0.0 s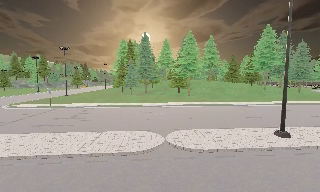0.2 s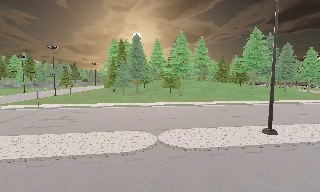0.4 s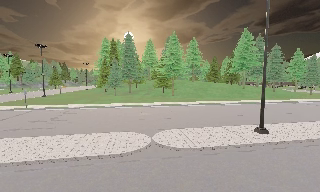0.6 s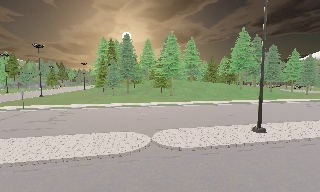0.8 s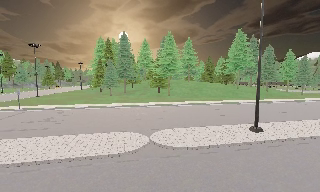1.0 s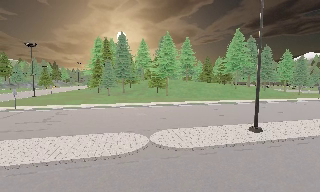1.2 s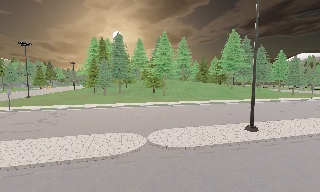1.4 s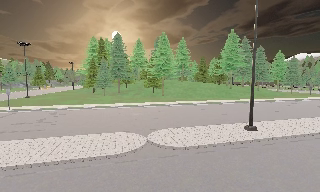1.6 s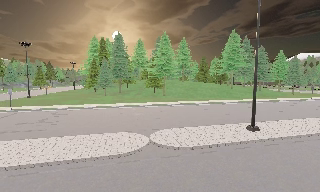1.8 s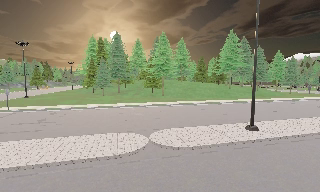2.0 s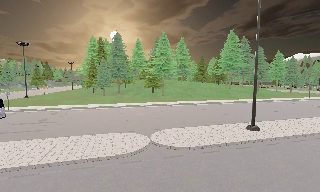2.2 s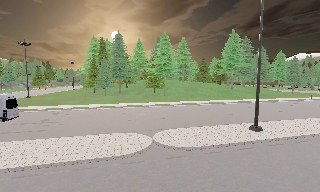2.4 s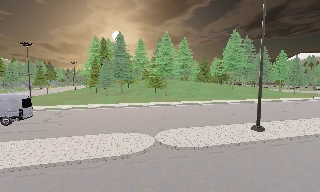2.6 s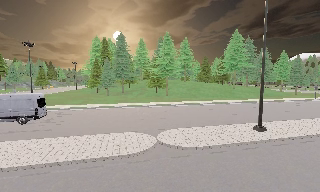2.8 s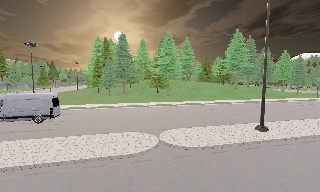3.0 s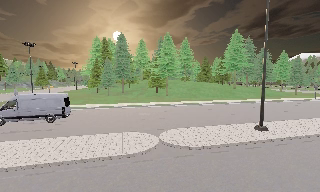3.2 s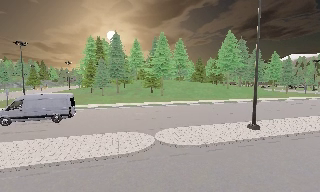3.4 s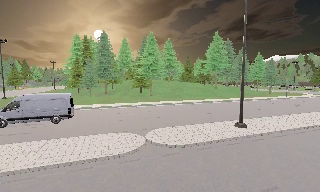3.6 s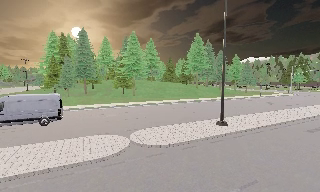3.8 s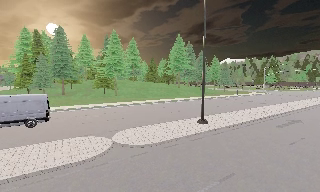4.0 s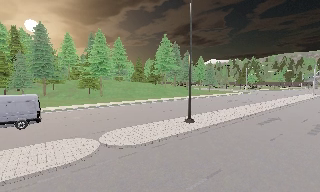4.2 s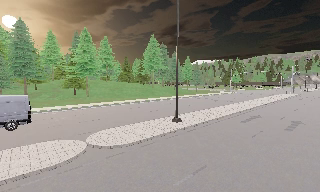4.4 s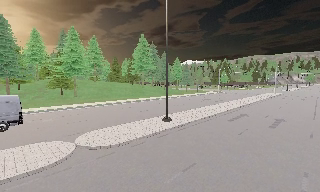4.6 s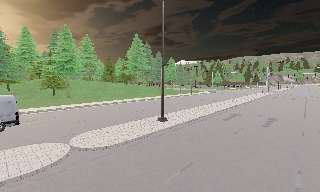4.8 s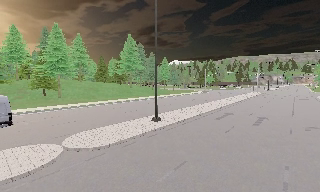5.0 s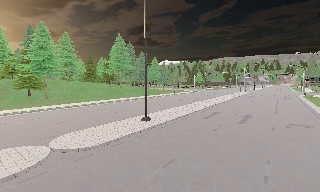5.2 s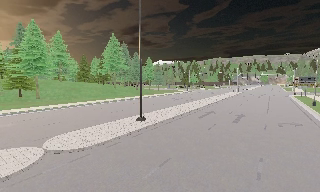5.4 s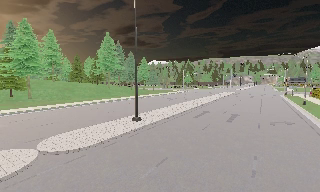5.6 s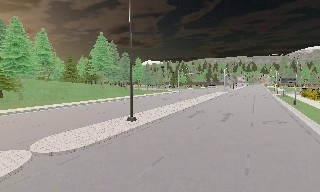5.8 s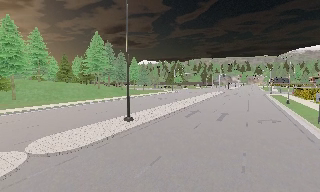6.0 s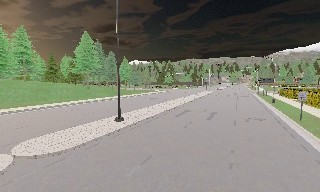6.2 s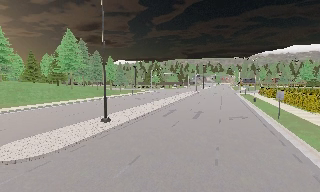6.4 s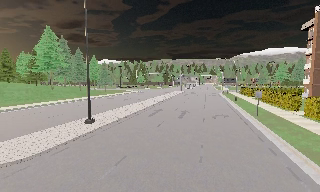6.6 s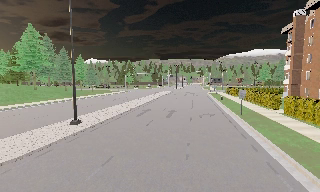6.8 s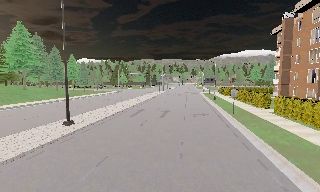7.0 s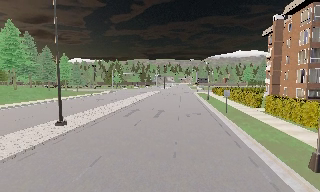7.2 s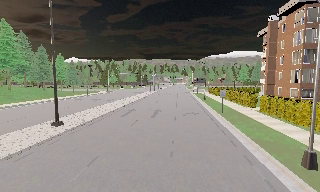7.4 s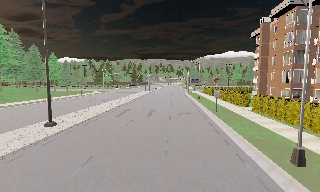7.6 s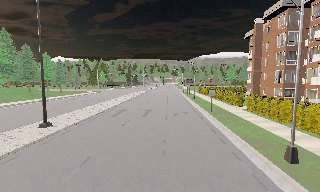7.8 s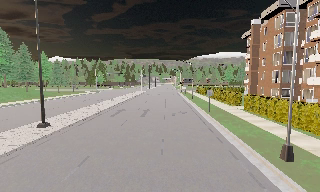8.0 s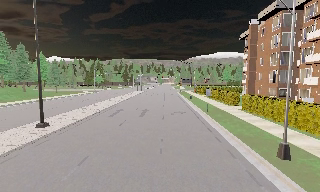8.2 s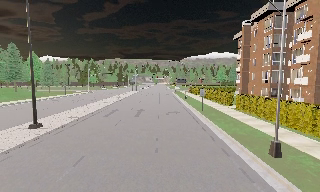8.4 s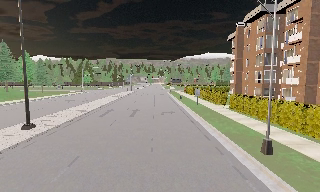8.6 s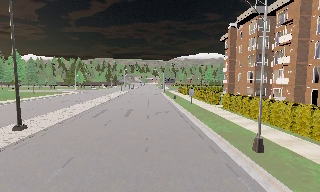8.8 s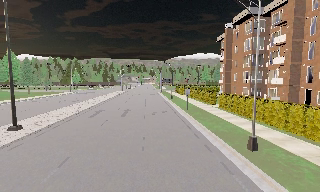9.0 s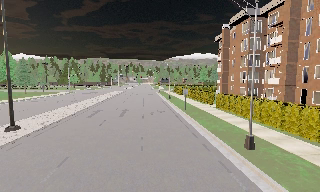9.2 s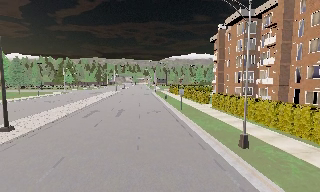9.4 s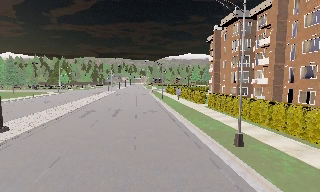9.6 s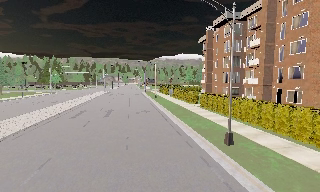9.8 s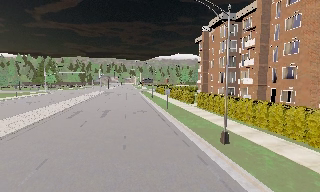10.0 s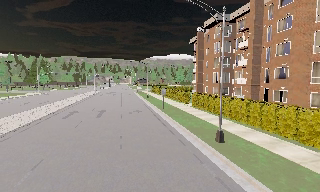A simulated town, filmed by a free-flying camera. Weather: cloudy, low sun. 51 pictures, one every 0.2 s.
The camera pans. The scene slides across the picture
to the left.
The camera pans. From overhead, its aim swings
clockwise.
0.0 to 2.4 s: The camera travels to its left, about 1 m.
2.4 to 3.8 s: The camera swings to its right by about 20 degrees, and the scene slides to the left. It travels to its left, about 0.5 m.
3.8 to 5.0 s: The scene slides to the left, as the camera pans about 20 degrees to its right. It travels backward, about 0.5 m, so what stands in front gets smaller.
5.0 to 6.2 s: The camera swings to its right by about 15 degrees, and the scene slides to the left.
6.2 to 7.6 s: The camera pans to its right, which is clockwise from overhead, by about 20 degrees. It travels backward, about 0.5 m, so what stands in front gets smaller.
7.6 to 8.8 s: The camera shifts only a little, or ends up much as it began.
8.8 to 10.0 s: The camera travels backward, about 0.5 m, so what stands in front gets smaller.
The film runs backward here.
